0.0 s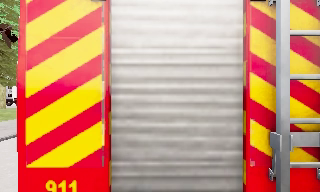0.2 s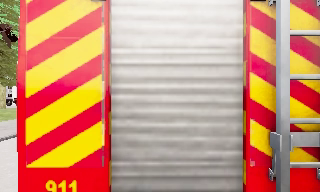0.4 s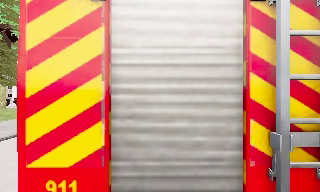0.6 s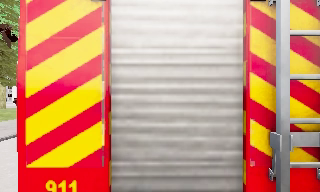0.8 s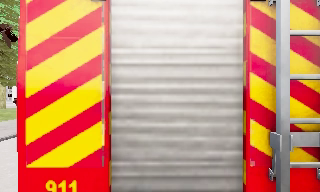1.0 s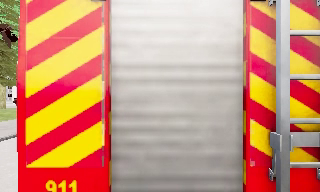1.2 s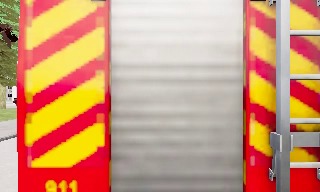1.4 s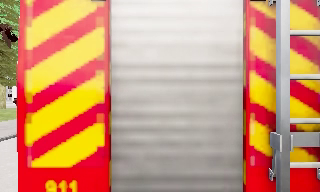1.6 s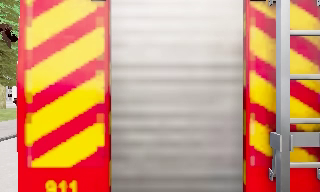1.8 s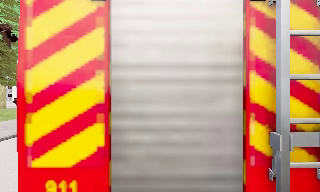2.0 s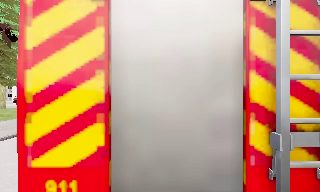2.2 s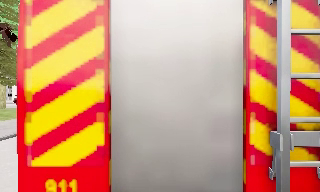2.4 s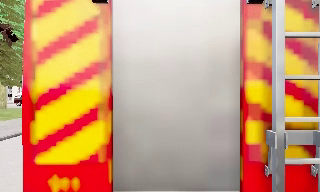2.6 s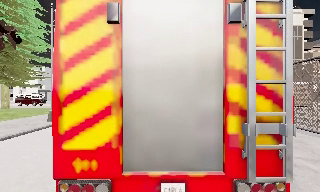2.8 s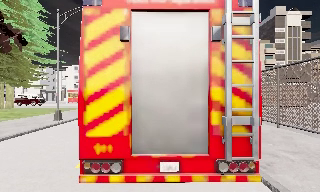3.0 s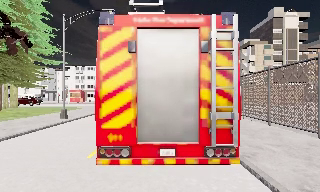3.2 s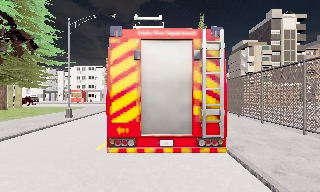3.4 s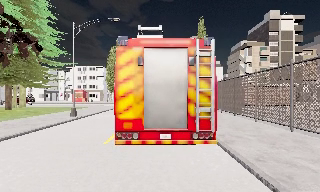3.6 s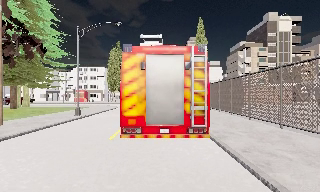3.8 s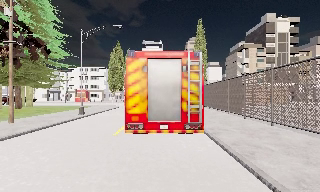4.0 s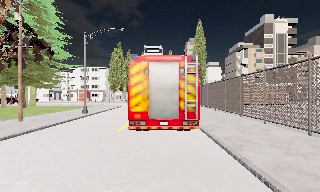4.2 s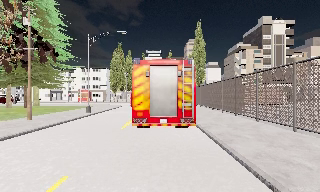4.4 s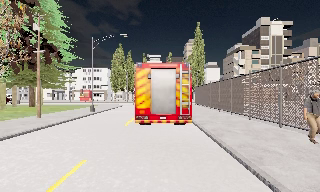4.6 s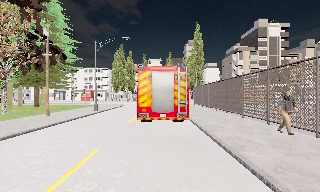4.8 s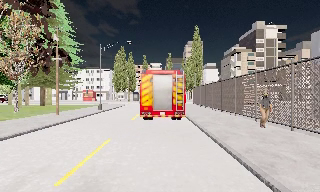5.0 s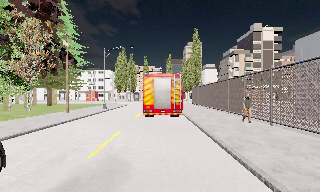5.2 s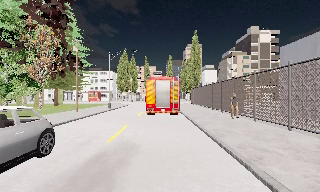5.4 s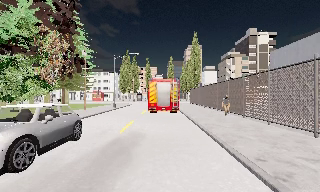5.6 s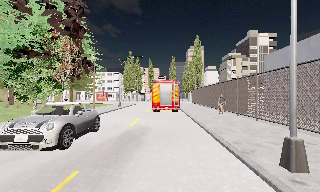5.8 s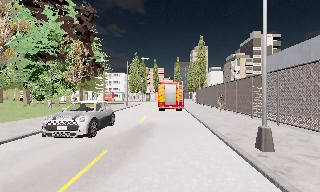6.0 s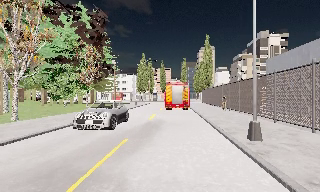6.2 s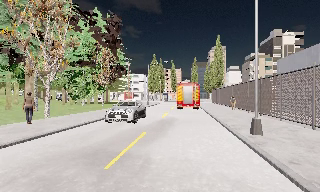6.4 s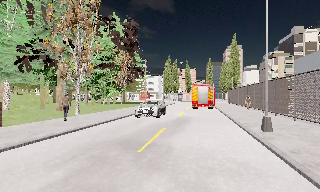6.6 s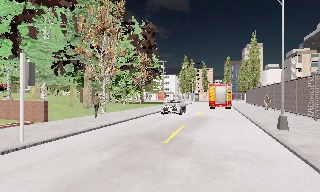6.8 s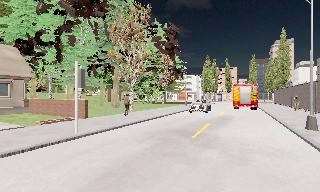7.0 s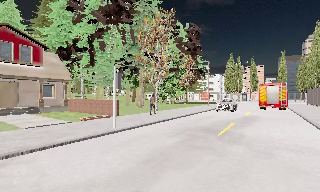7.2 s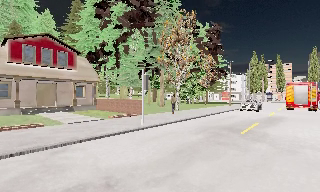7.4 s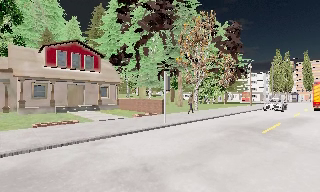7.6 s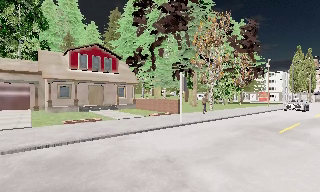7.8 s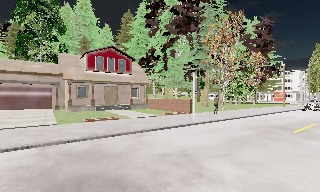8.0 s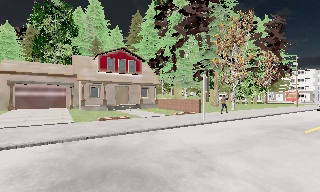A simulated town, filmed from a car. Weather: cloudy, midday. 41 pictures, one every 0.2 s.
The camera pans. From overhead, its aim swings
counterclockwise.
The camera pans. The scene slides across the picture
to the right.
0.0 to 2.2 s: The camera keeps its place and its aim.
2.2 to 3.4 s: The camera travels backward, about 3 m, so what stands in front gets smaller. It gains speed.
3.4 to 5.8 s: The camera travels backward, about 13 m, so what stands in front gets smaller. It gains speed.
5.8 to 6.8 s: The camera swings to its left by about 25 degrees, and the scene slides to the right. It travels backward, about 5 m, so what stands in front gets smaller.
6.8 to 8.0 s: The camera pans to its left, which is counterclockwise from overhead, by about 30 degrees. It travels backward and to its left, about 3.5 m. It loses speed.
The film runs backward here.
